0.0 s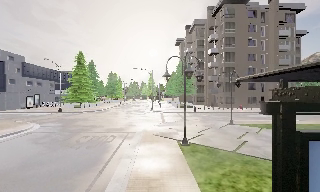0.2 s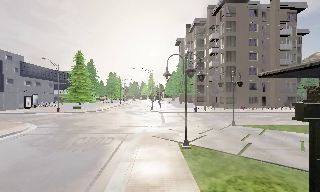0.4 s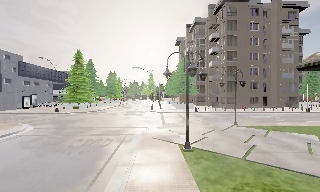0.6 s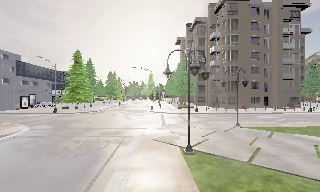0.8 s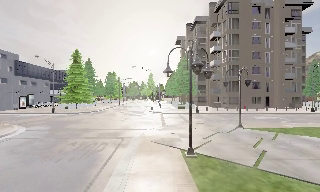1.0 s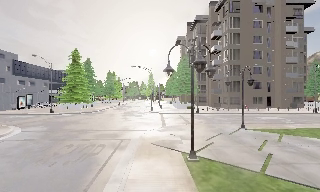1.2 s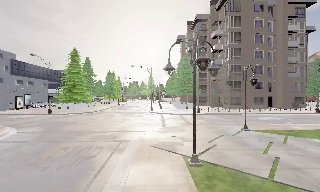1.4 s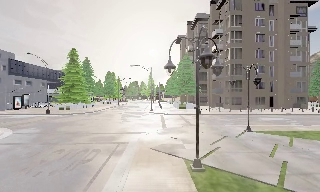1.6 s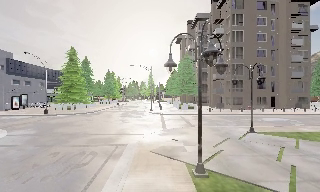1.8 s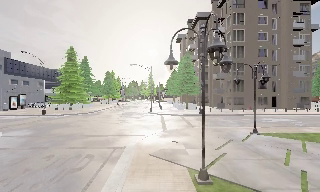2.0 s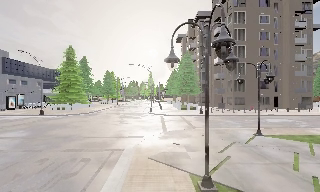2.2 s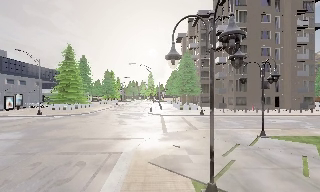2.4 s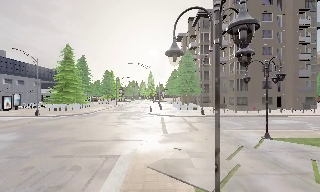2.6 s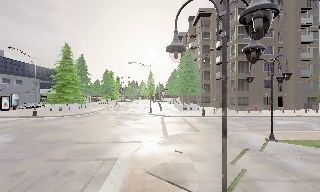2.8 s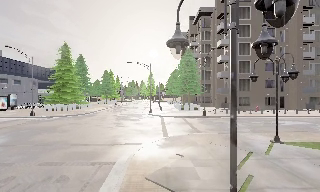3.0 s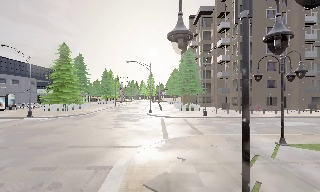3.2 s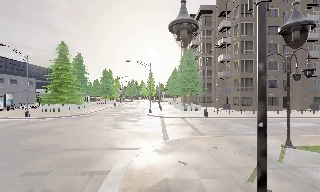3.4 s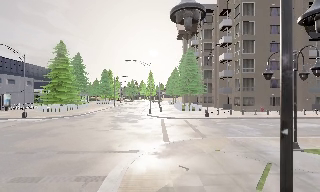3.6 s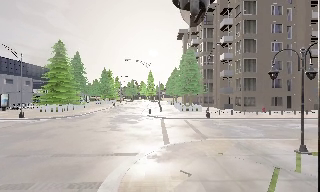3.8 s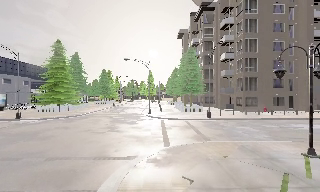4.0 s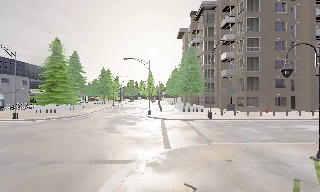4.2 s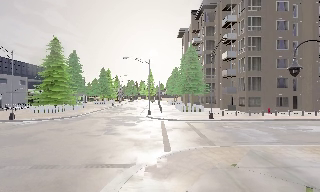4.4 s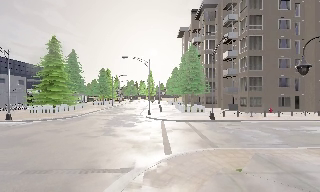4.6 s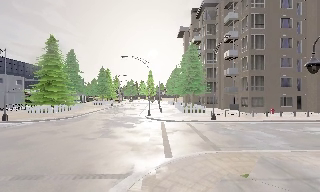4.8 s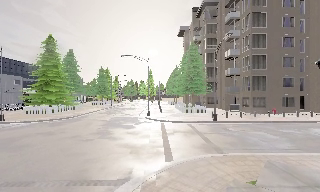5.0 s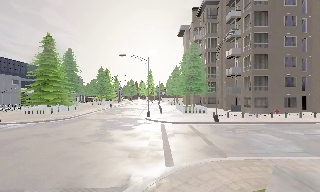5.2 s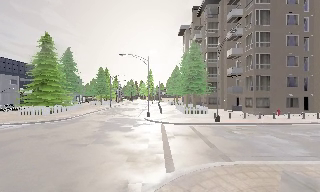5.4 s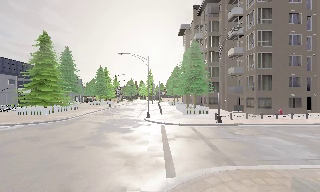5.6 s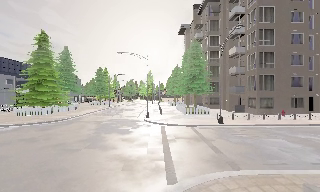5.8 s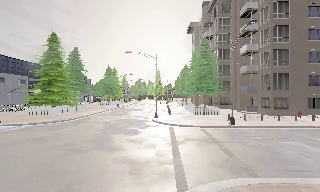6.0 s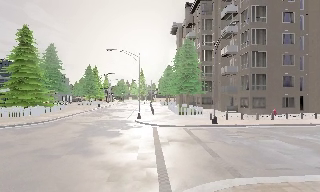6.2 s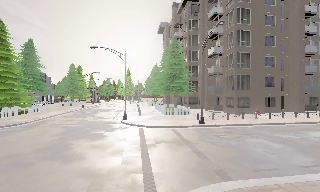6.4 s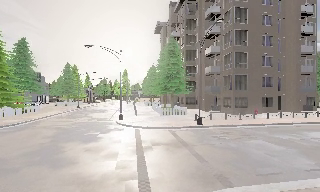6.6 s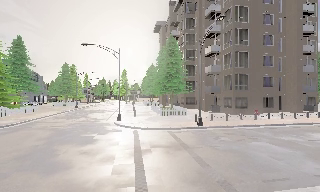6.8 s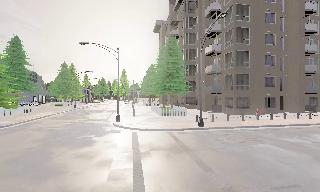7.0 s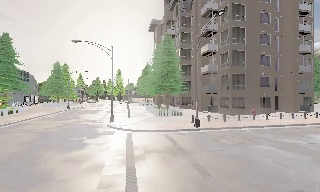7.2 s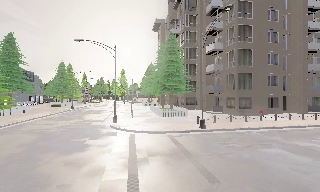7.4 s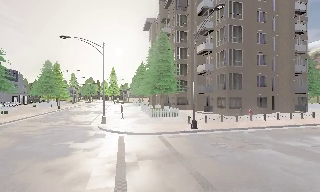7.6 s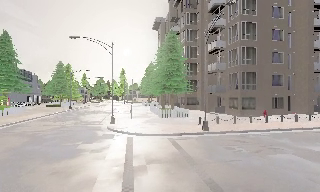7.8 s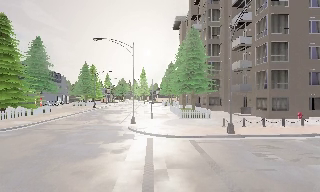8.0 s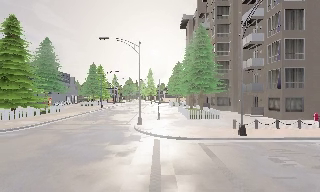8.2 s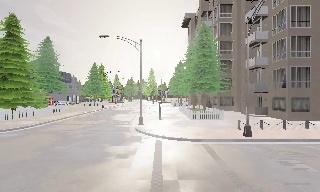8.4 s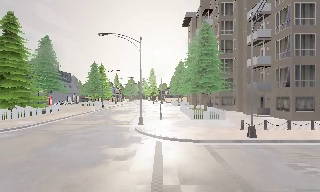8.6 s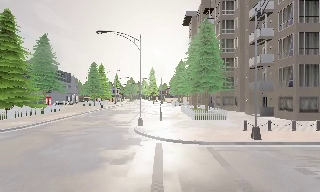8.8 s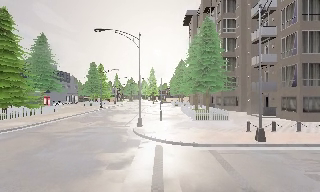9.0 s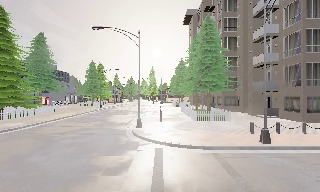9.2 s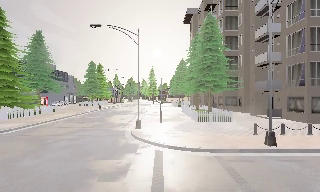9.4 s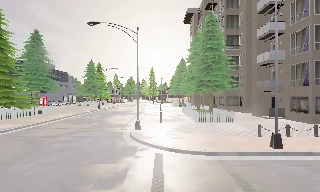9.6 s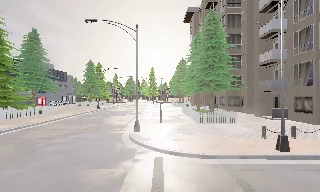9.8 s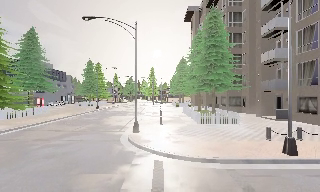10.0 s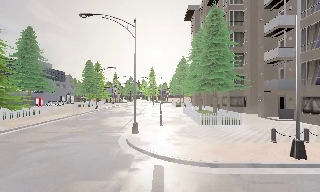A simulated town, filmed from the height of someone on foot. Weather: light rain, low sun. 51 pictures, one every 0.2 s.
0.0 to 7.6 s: The camera travels forward, about 15 m, so what stands in front looms larger.
7.6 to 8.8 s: The scene slides to the right, as the camera pans about 10 degrees to its left. It travels forward, about 2.5 m, so what stands in front looms larger.
8.8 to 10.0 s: The camera travels forward, about 2.5 m, so what stands in front looms larger.
The film runs forward here.
